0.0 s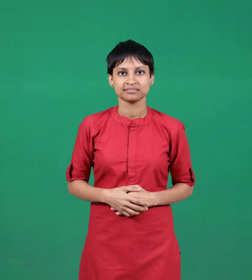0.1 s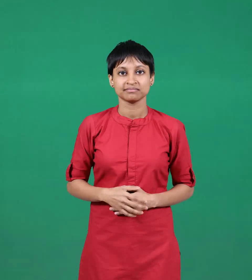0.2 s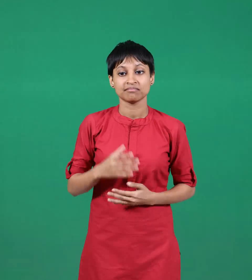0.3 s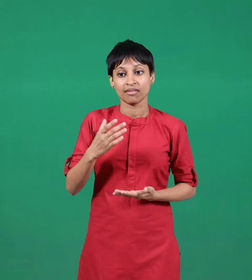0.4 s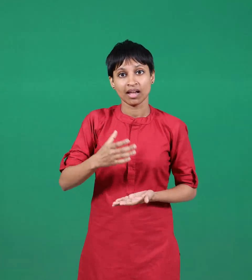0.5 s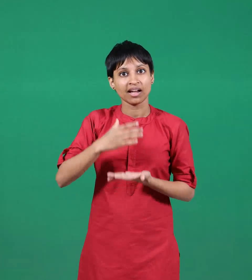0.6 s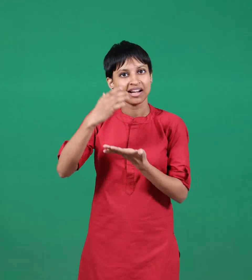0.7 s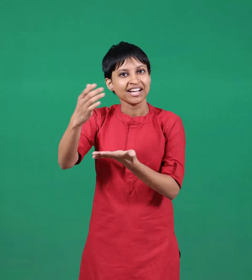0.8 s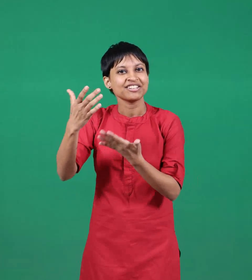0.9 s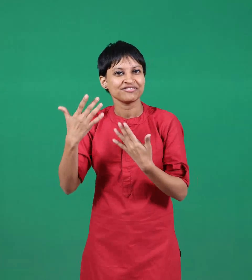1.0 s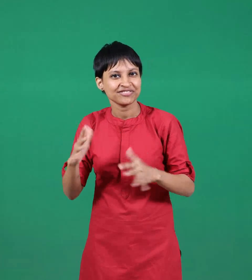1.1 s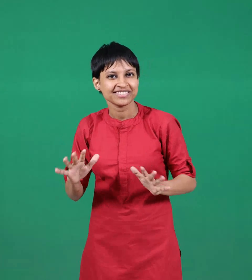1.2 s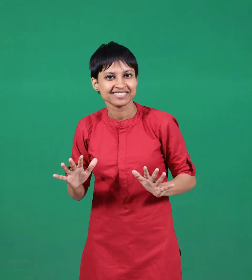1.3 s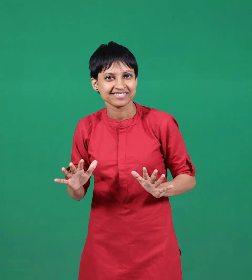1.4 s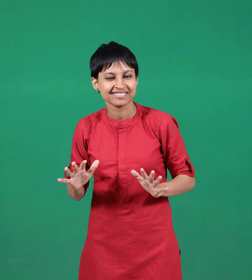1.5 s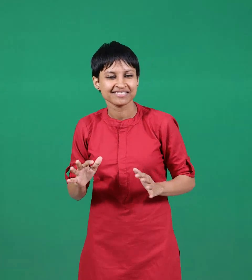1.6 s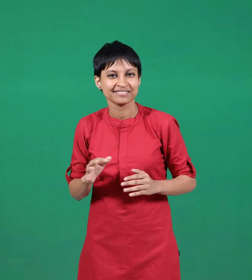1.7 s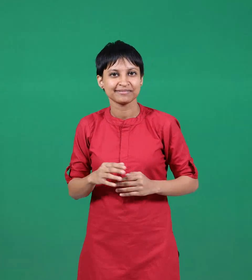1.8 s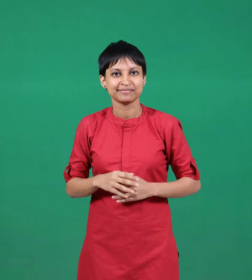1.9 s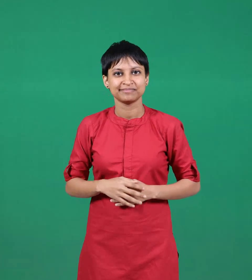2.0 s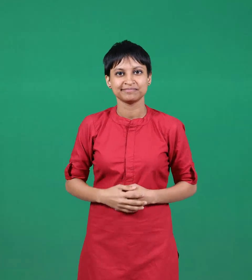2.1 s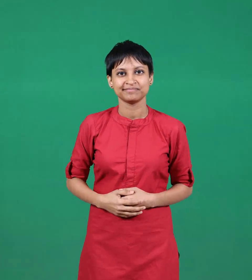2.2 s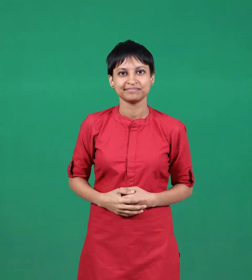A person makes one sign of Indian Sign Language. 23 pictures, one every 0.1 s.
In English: awarded & rewarded
